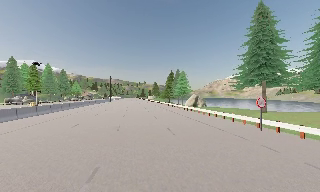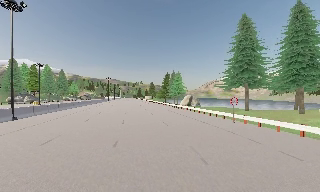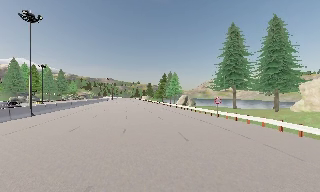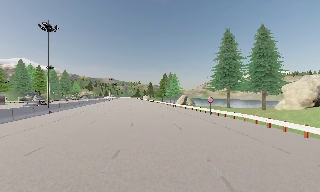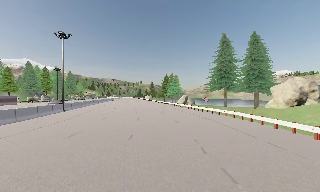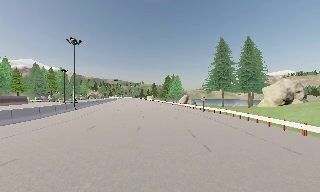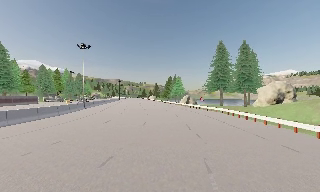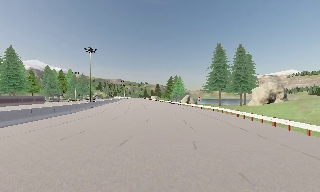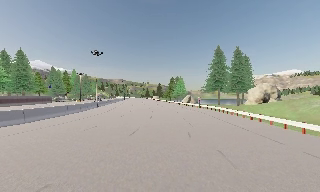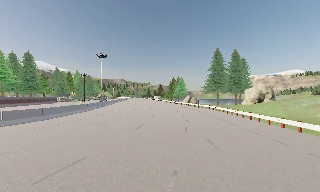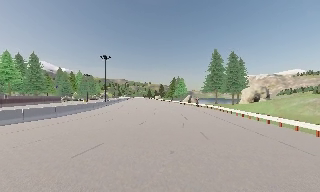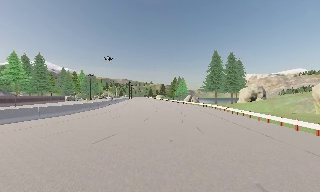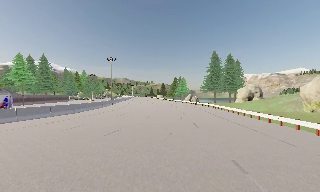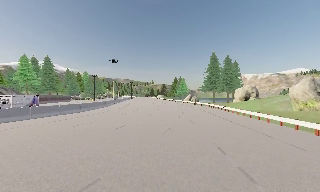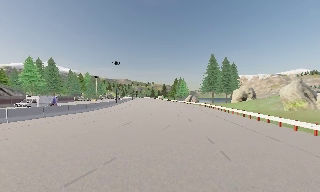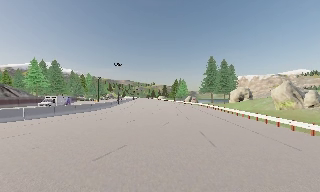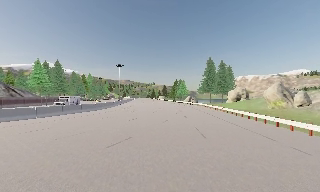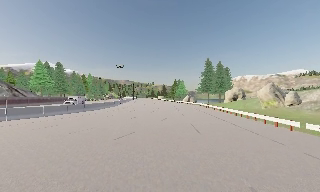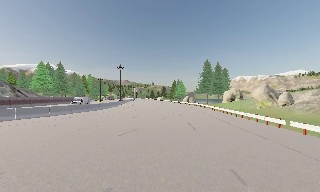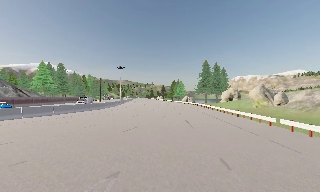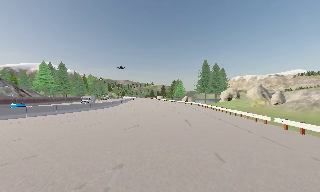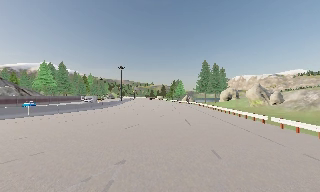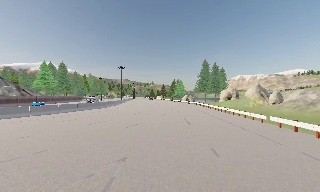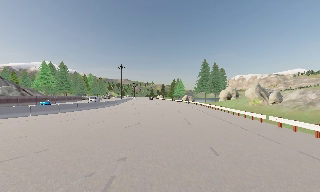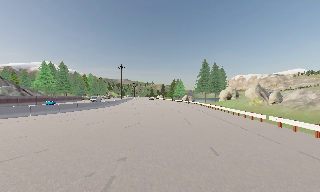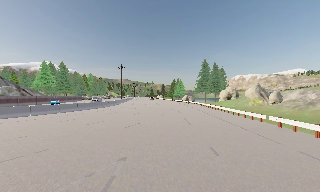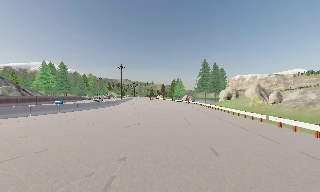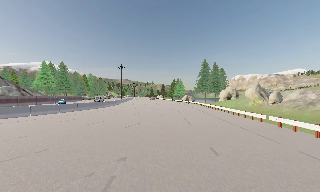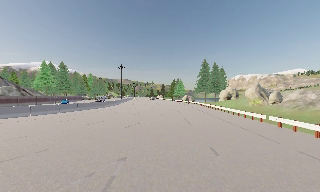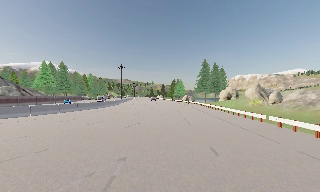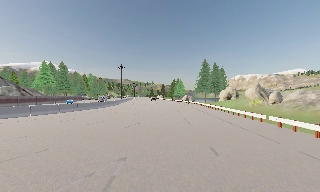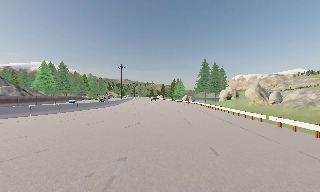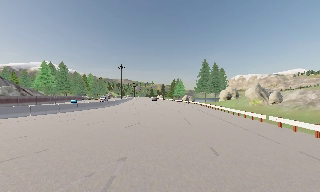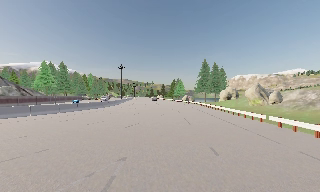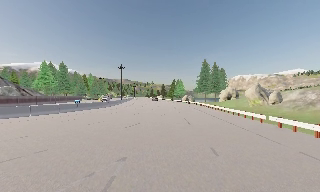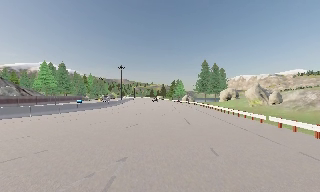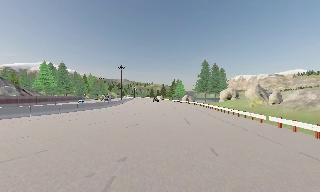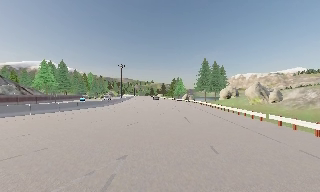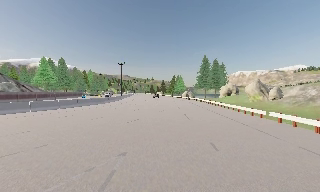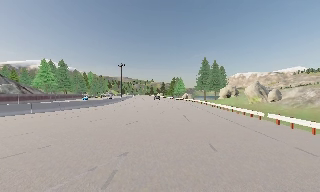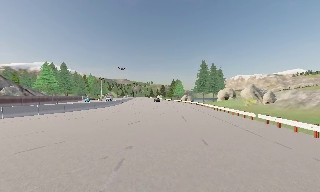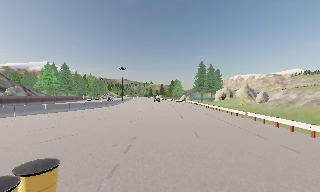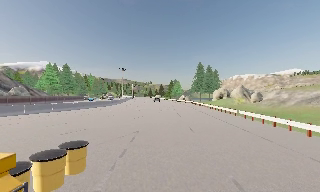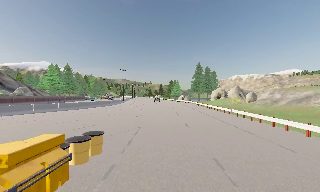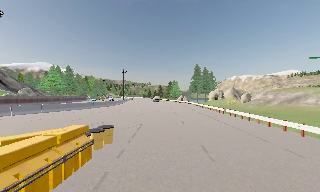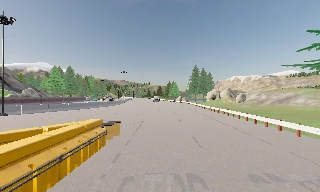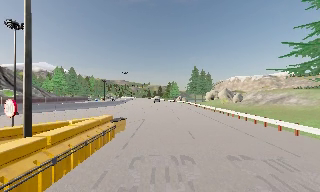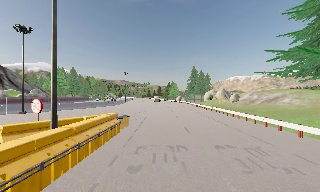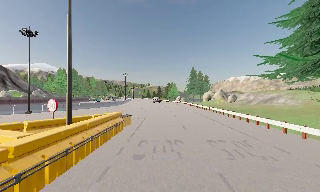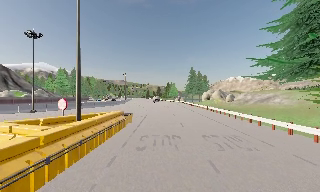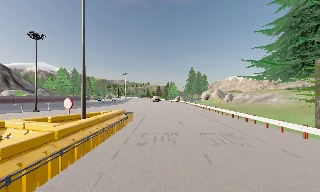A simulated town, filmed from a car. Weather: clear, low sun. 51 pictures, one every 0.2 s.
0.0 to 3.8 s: The camera travels backward, about 35 m, so what stands in front gets smaller. It loses speed.
3.8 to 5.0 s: The camera travels backward, about 1 m, so what stands in front gets smaller. It loses speed.
5.0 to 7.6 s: The camera keeps its place and its aim.
7.6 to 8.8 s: The camera travels backward, about 7 m, so what stands in front gets smaller. It gains speed.
8.8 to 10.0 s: The camera travels backward, about 7 m, so what stands in front gets smaller. It loses speed.
The film runs backward here.
